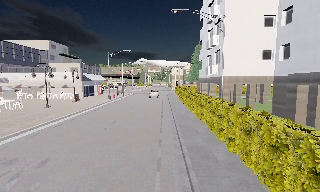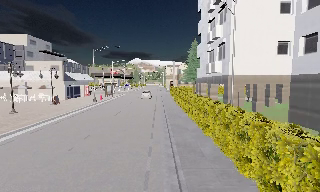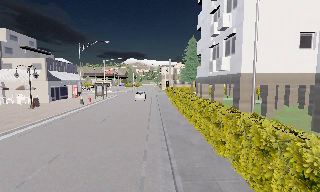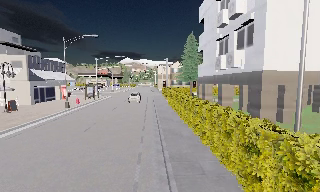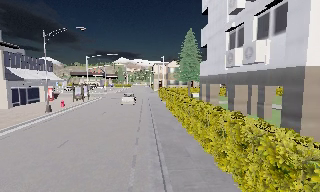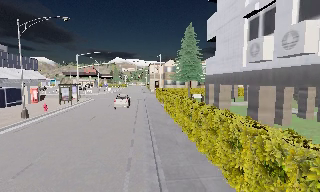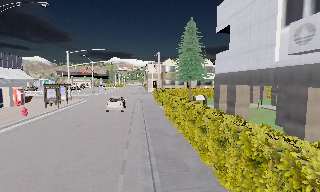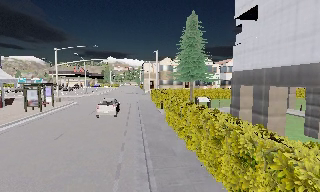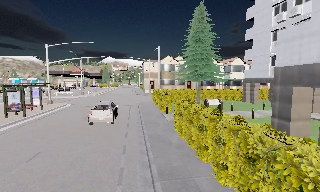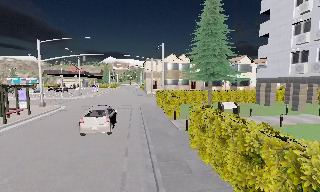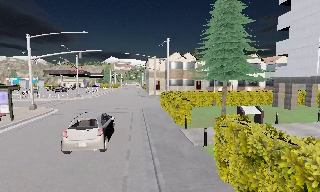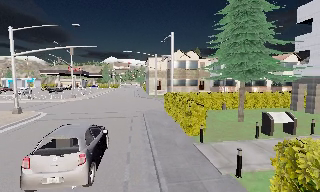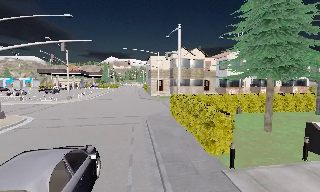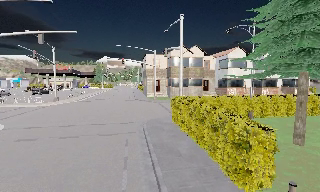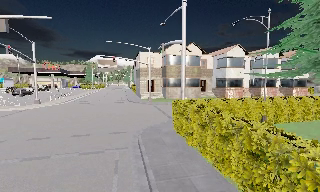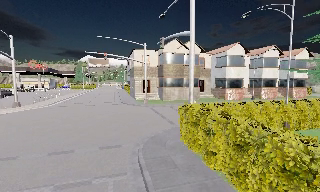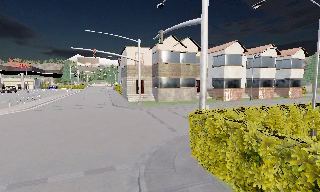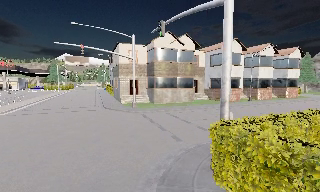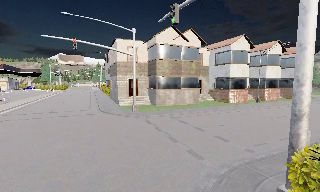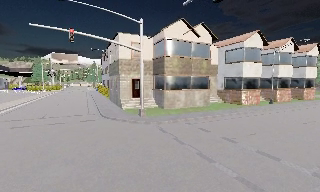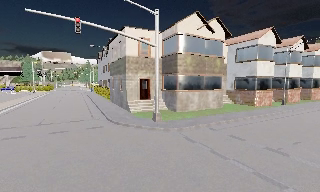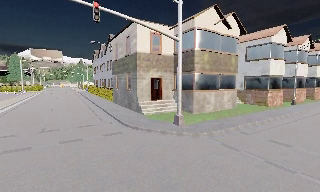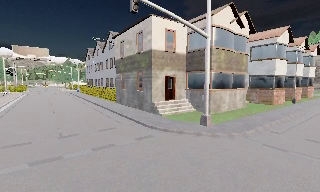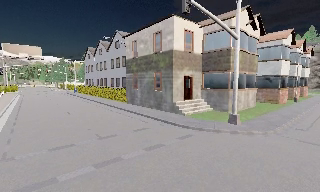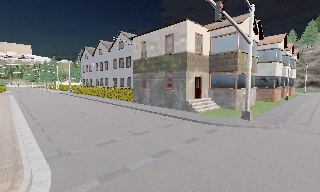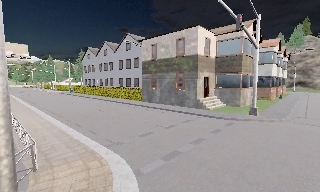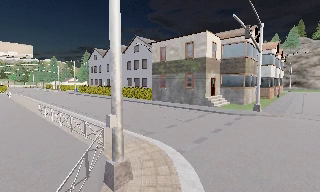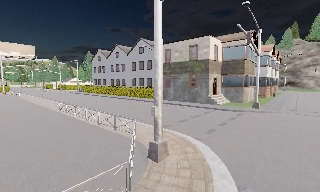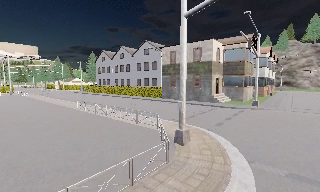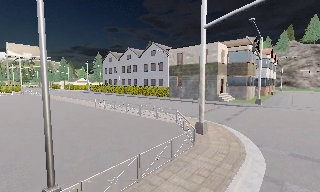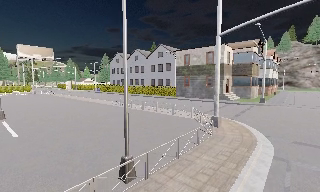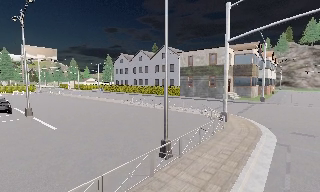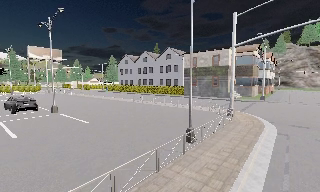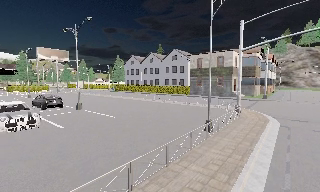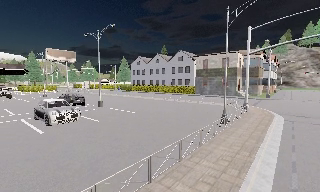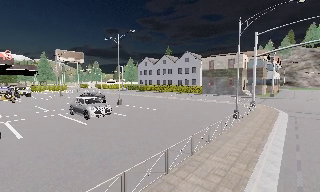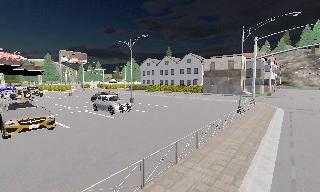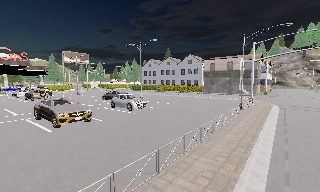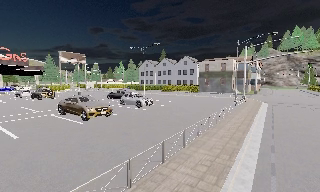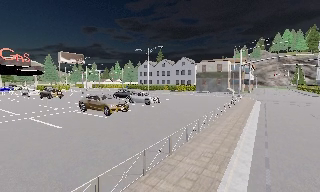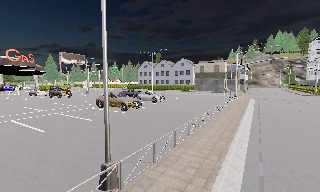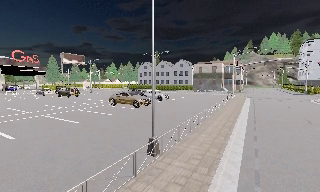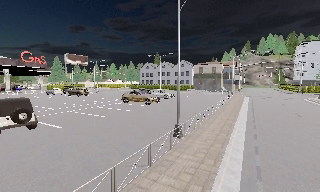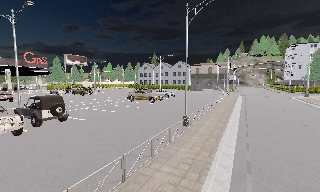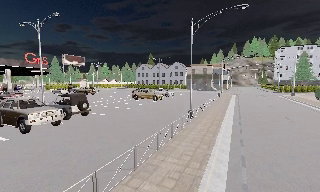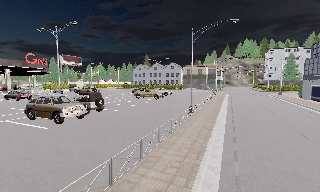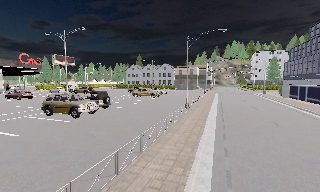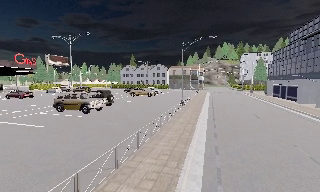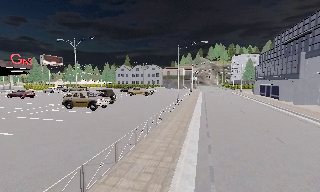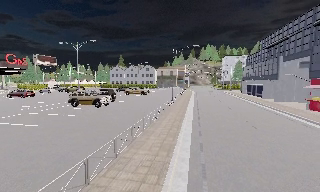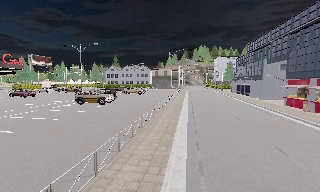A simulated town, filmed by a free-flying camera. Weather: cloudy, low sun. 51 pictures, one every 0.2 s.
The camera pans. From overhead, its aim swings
clockwise.
0.0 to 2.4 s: The camera travels forward, about 30 m, so what stands in front looms larger.
2.4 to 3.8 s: The camera pans to its right, which is clockwise from overhead, by about 15 degrees. It travels forward, about 15 m, so what stands in front looms larger.
3.8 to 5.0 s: The camera pans to its right, which is clockwise from overhead, by about 20 degrees. It travels to its left, about 13 m, so close, fixed things drift to the right.
5.0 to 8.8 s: The camera pans to its right, which is clockwise from overhead, by about 20 degrees. It travels backward and to its left, about 40 m, so what stands in front gets smaller.
8.8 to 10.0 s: The camera pans to its right, which is clockwise from overhead, by about 15 degrees. It travels backward, about 13 m, so what stands in front gets smaller.
The film runs forward here.
